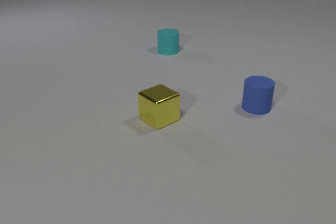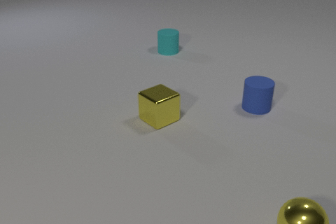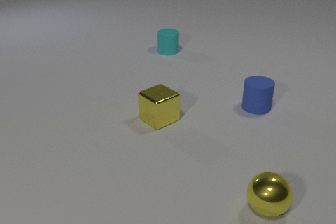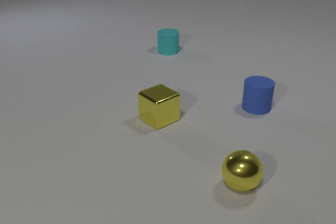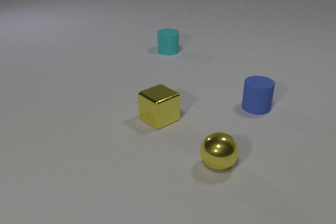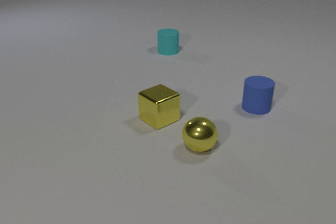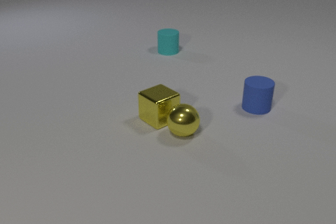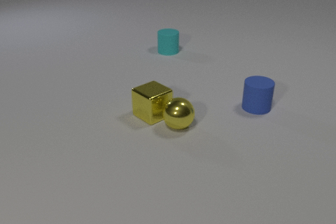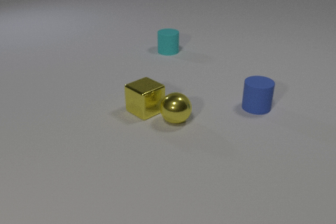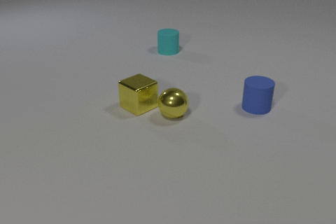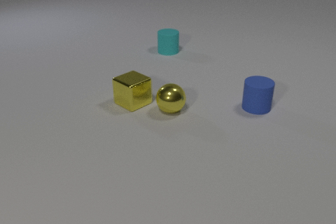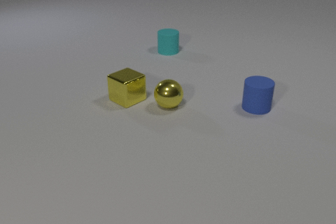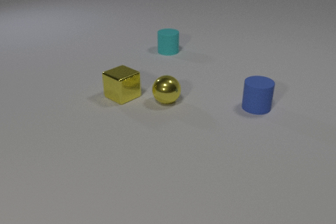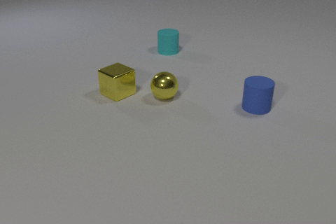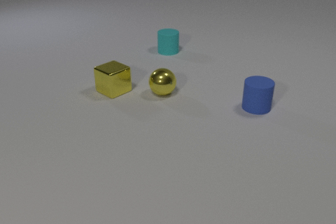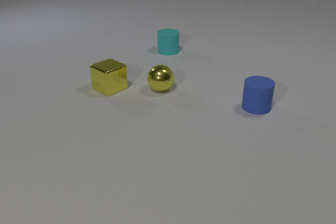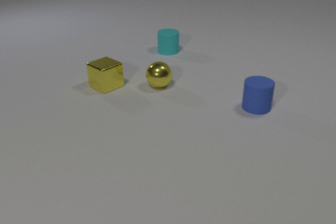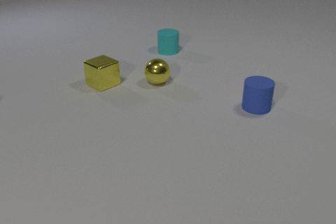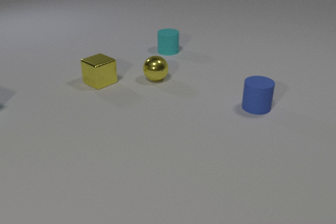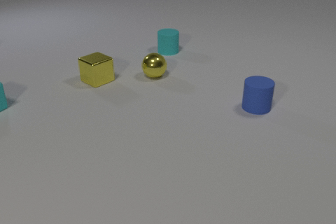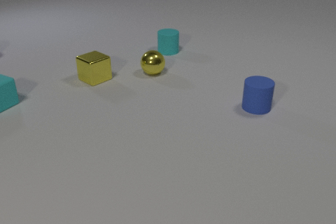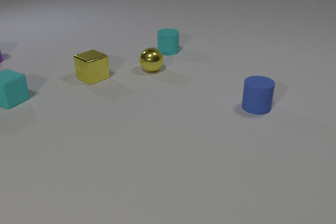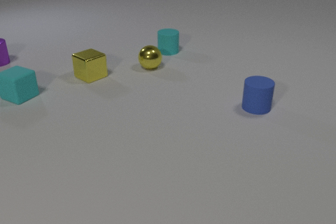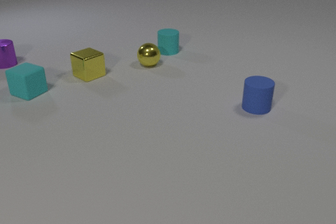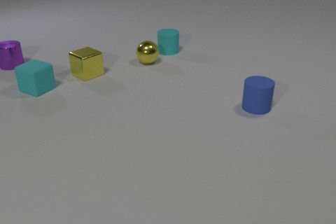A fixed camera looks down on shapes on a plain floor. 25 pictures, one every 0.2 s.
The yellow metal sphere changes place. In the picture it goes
away from the camera.
The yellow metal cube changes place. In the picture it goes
away from the camera.
0.0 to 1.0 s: The yellow metal sphere comes in at the bottom edge, rolls away from the camera and to the left.
1.0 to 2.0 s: The yellow metal sphere rolls away from the camera and to the left. The yellow metal cube slides away from the camera and to the left. The yellow metal sphere and the yellow metal cube collide.
2.0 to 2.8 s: The yellow metal sphere rolls away from the camera. The yellow metal cube slides away from the camera and to the left.
2.8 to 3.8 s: The yellow metal sphere rolls away from the camera. The yellow metal cube slides away from the camera and to the left. The cyan rubber cube comes in at the left edge, slides to the right.
3.8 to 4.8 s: The yellow metal sphere rolls away from the camera. The yellow metal cube slides away from the camera and to the left. The cyan rubber cube slides to the right and away from the camera. The purple metal cylinder comes in at the left edge, slides toward the camera and to the right.
How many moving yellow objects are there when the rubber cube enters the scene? 2.
What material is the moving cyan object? rubber.
How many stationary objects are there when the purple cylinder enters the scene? 2.
